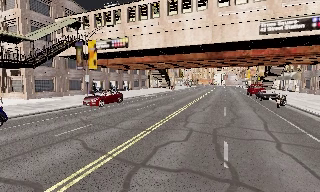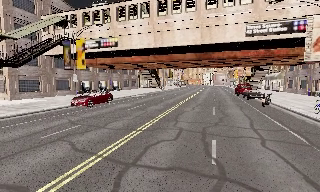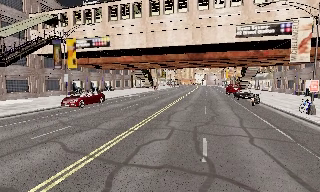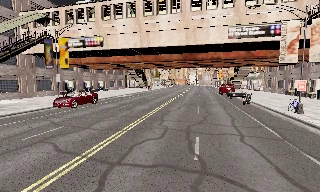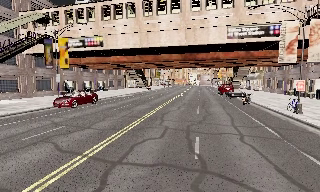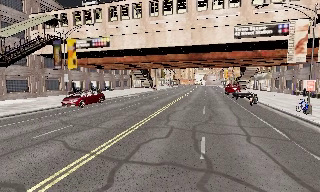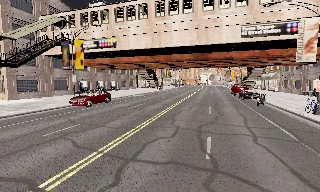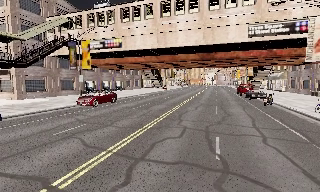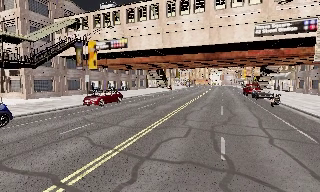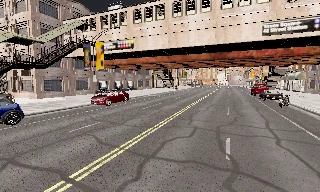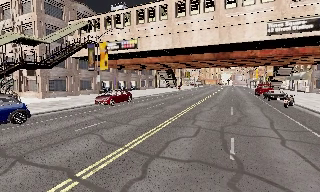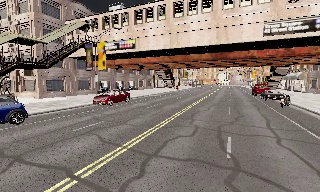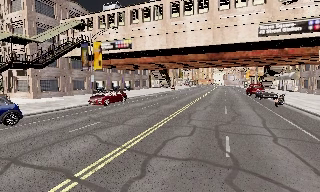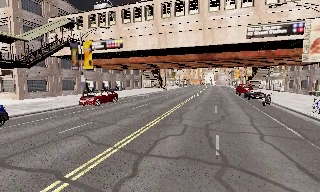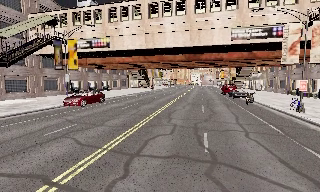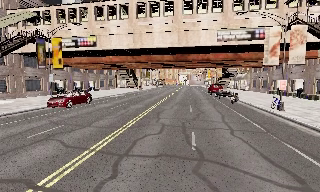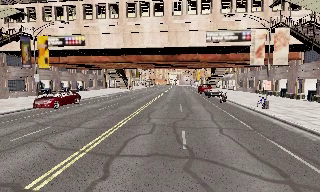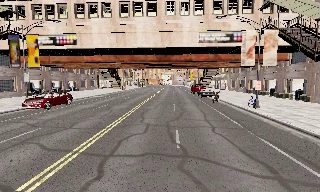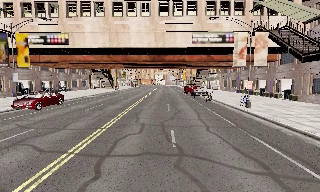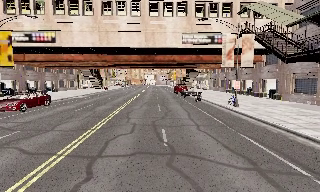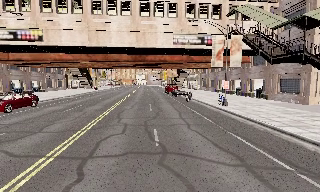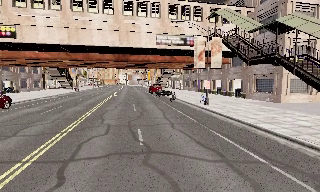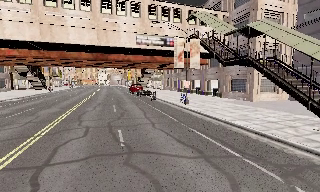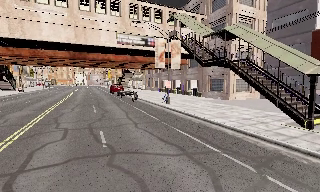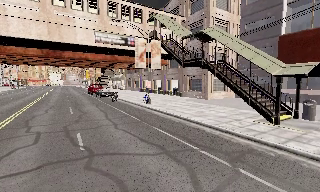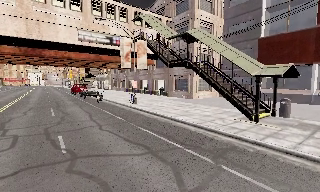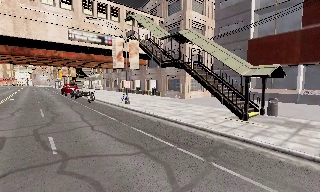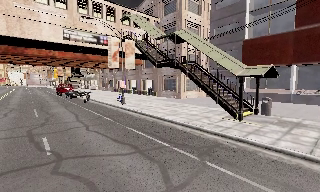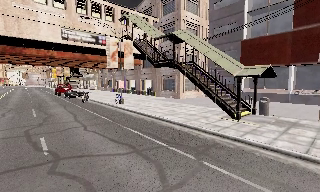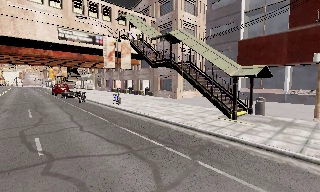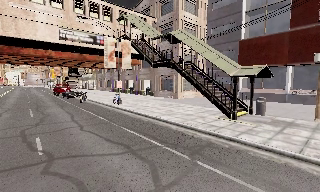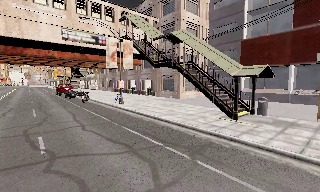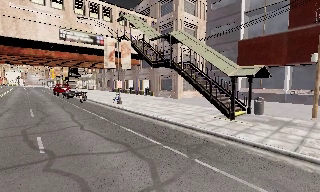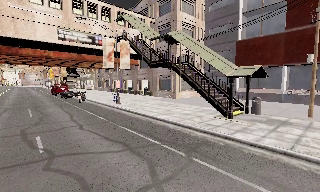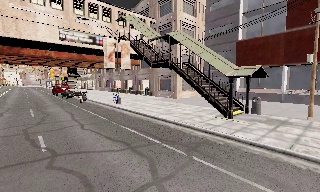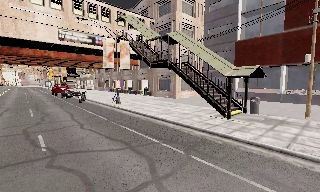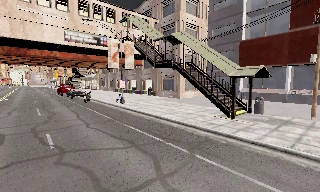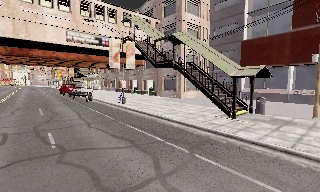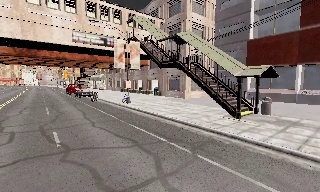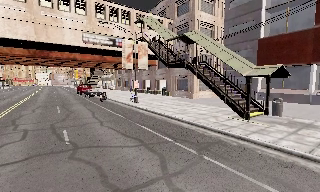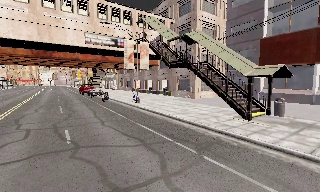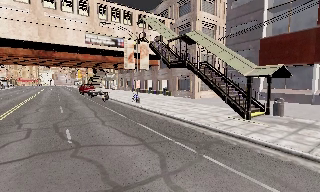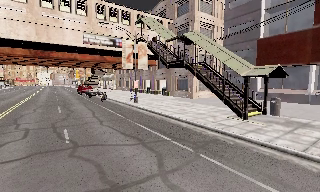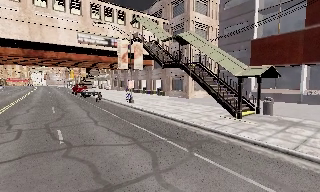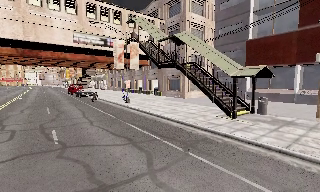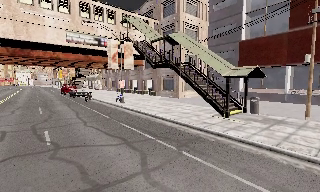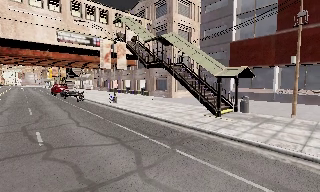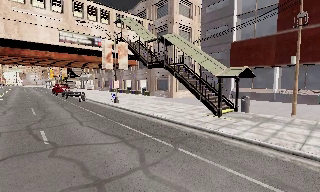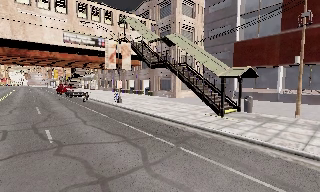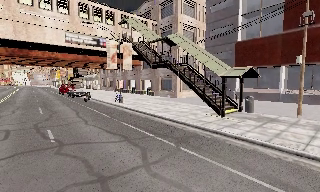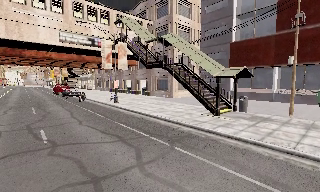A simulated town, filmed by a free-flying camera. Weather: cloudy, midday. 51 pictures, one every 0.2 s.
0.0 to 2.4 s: The camera travels backward, about 0.5 m, so what stands in front gets smaller.
2.4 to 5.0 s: The camera swings to its right by about 60 degrees, and the scene slides to the left. It travels backward, about 0.5 m.
5.0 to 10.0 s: The camera travels backward and to its right, about 1.5 m, so what stands in front gets smaller.
The film runs backward here.
